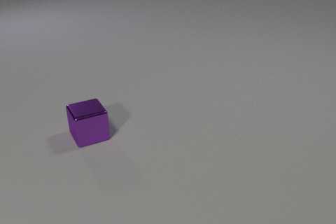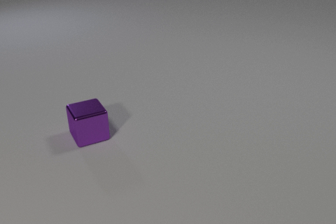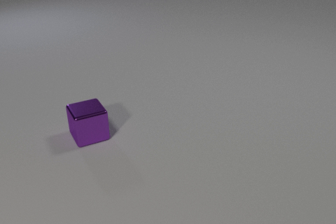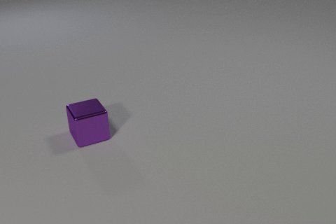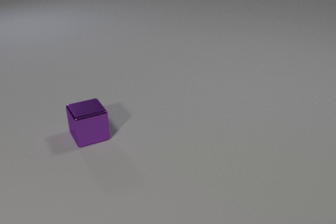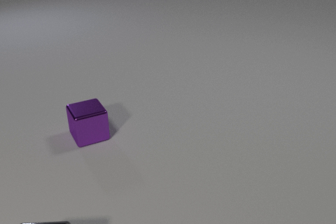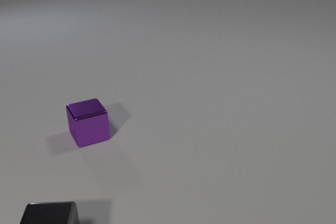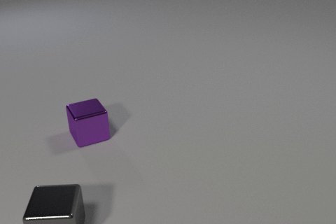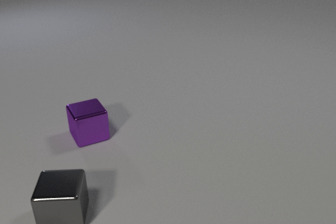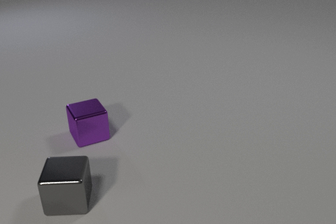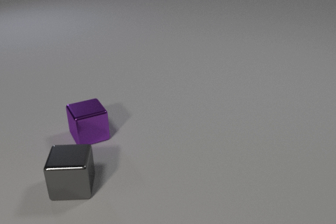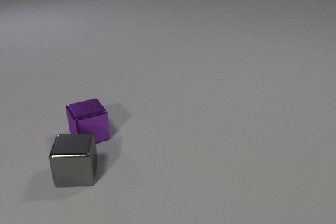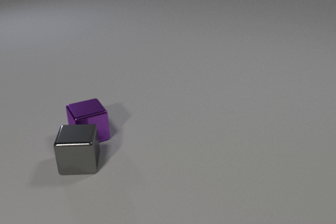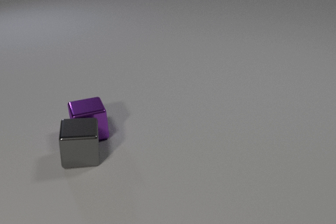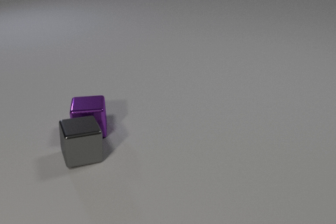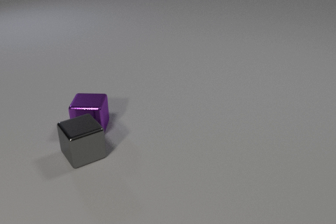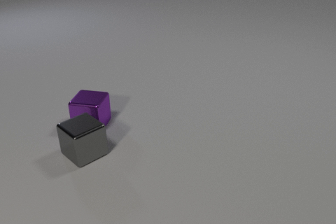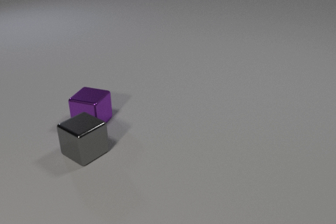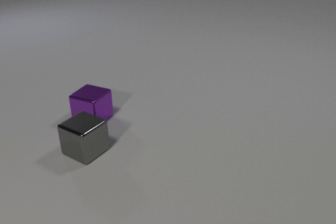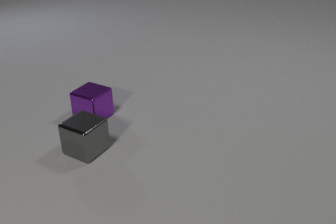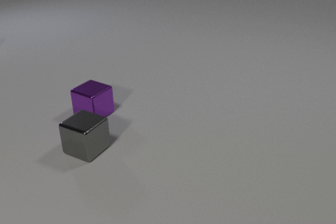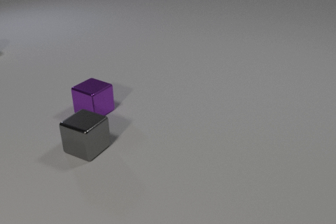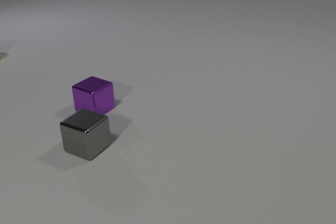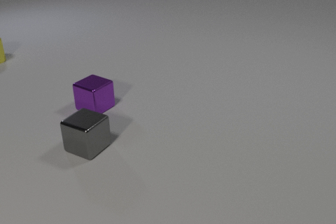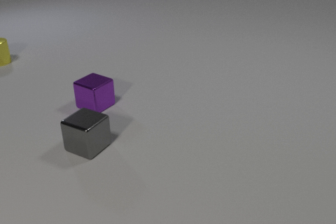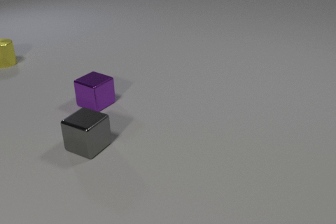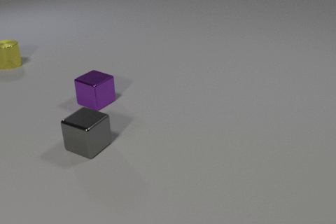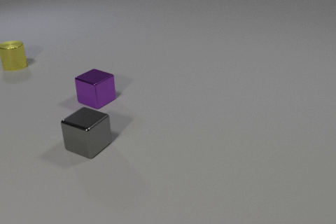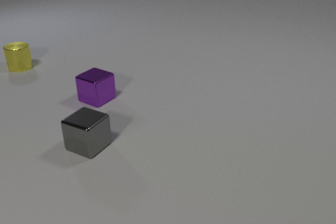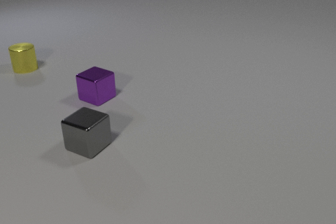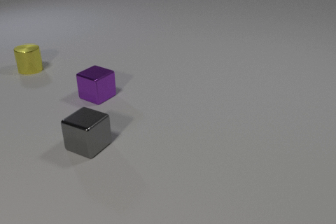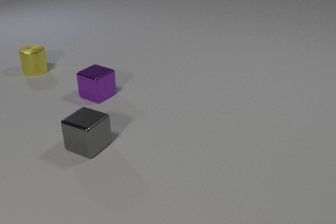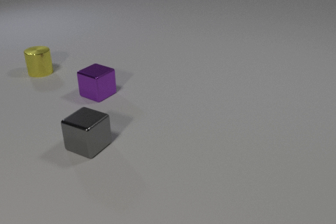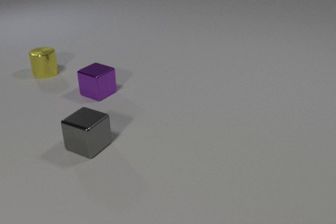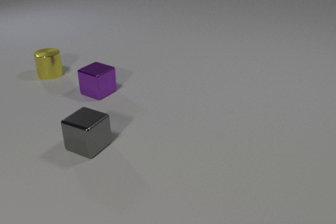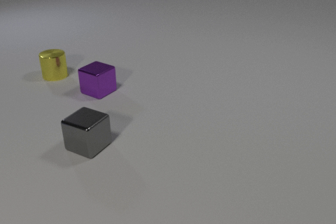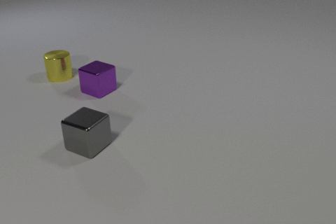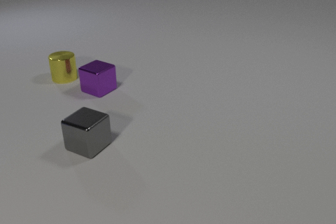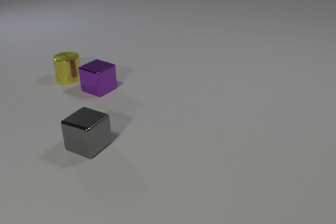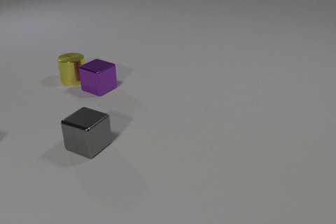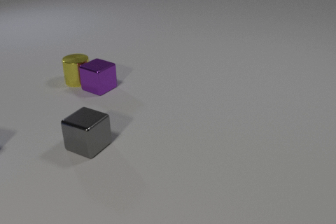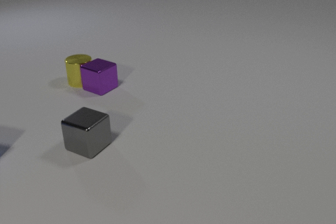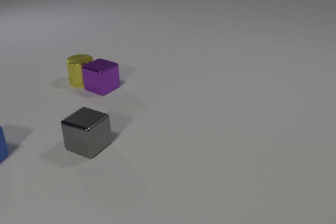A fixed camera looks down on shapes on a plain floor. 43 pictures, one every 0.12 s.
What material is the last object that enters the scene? rubber.
Are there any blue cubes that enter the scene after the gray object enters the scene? yes.
How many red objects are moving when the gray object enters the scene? 0.
0.00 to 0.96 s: The gray metal cube comes in at the bottom edge, slides away from the camera.
0.96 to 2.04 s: The gray metal cube slides away from the camera, spins so that its near face slides to the right, counterclockwise seen from above. The purple metal cube slides away from the camera, spins clockwise seen from above by about 45 degrees, its near face sliding to the left. The gray metal cube and the purple metal cube collide.
2.04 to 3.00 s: The gray metal cube slides away from the camera. The purple metal cube slides away from the camera. The yellow metal cylinder comes in at the left edge, slides toward the camera and to the right.
3.00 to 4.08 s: The purple metal cube slides away from the camera. The yellow metal cylinder slides toward the camera and to the right.
4.08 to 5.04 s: The purple metal cube slides away from the camera. The blue rubber cube comes in at the left edge, slides to the right. The yellow metal cylinder slides to the right and toward the camera. The purple metal cube and the yellow metal cylinder collide.
